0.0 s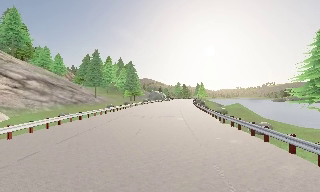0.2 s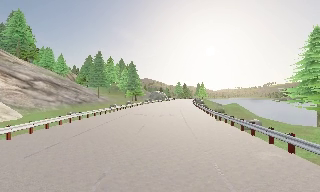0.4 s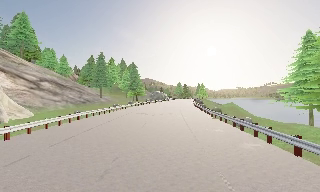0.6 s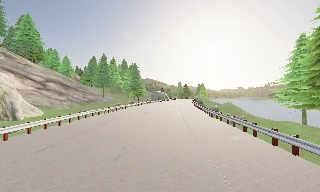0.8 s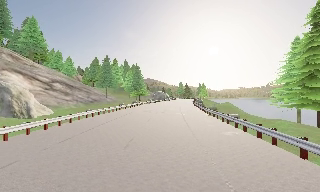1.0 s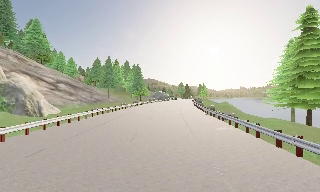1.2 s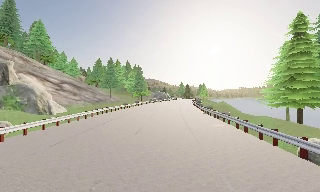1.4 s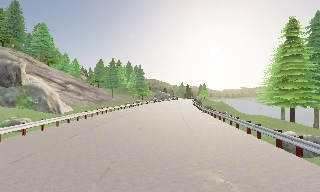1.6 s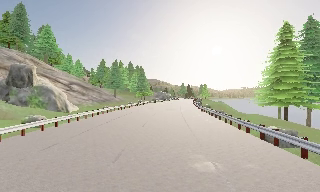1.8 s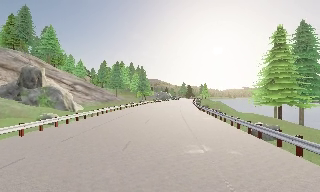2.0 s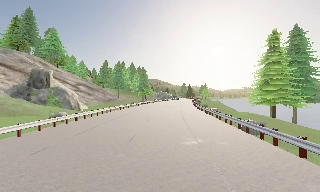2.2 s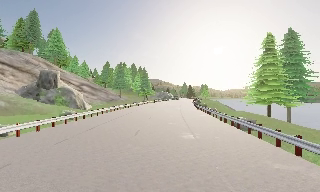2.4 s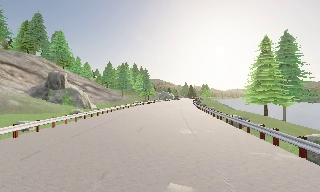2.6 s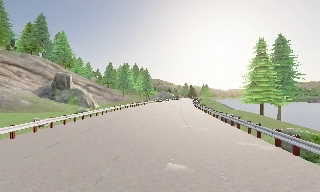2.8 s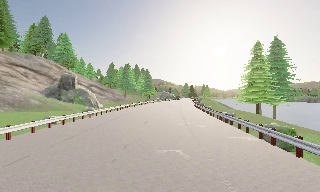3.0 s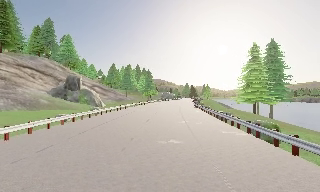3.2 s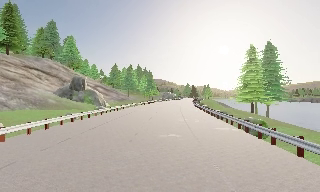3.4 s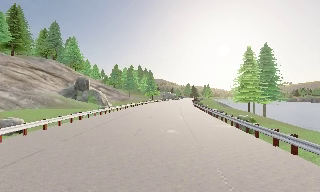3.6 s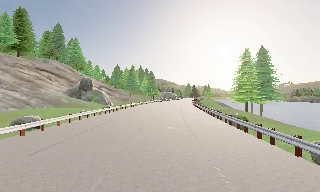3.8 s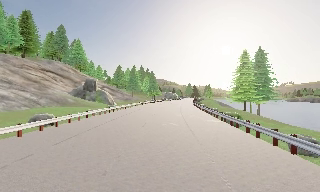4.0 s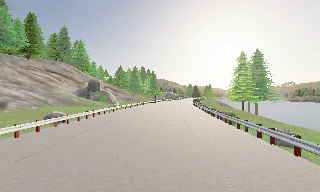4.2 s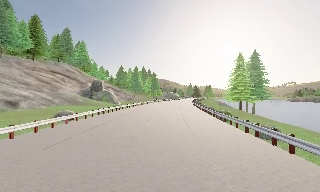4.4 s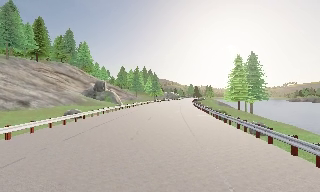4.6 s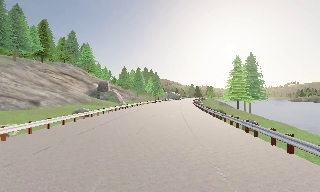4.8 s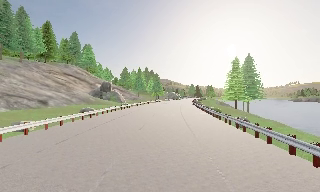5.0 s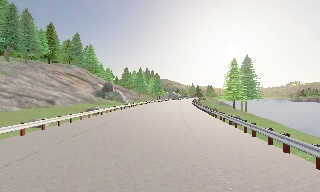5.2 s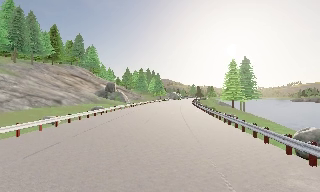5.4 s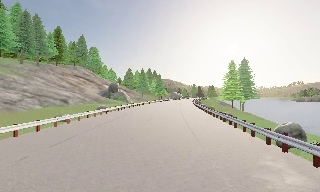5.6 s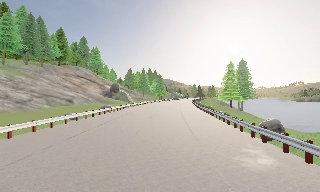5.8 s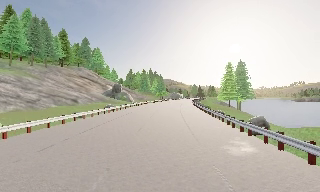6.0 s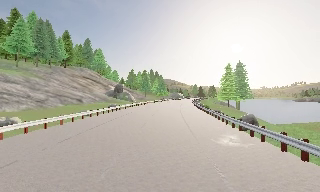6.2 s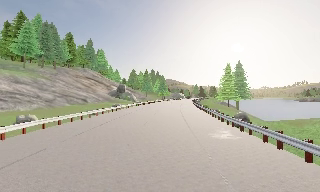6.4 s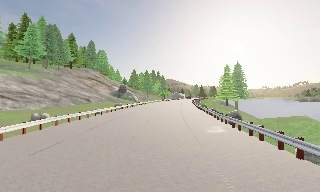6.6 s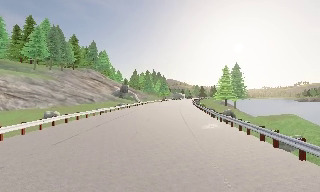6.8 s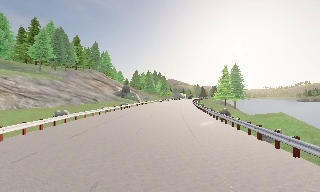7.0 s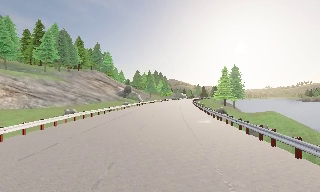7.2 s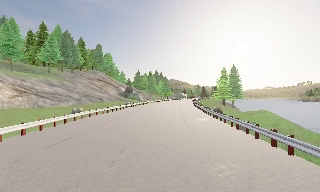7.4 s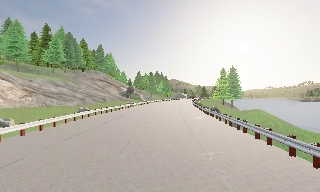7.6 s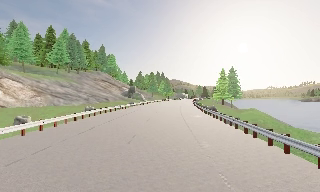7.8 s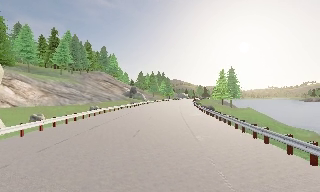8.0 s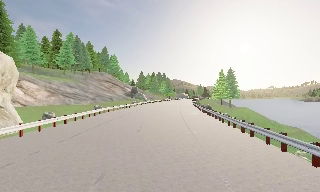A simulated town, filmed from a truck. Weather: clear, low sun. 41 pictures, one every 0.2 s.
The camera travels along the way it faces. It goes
backward.
0.0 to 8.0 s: The scene slides to the right, as the camera pans about 10 degrees to its left. It travels backward, about 50 m, so what stands in front gets smaller.
The film runs backward here.
